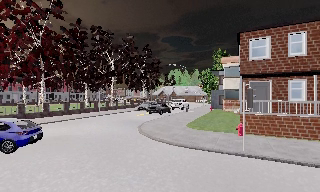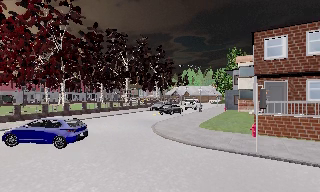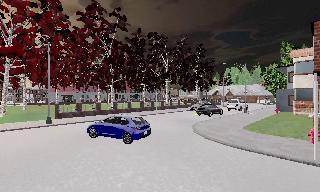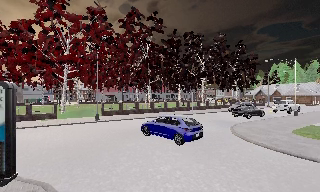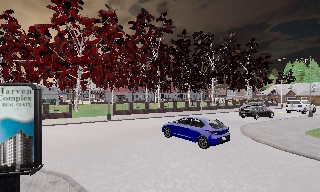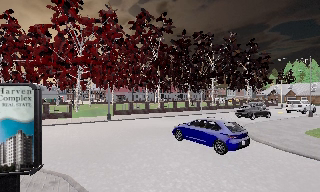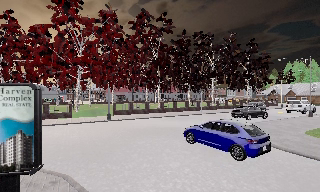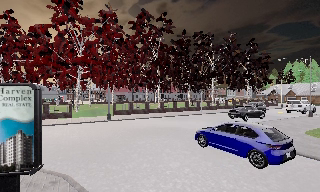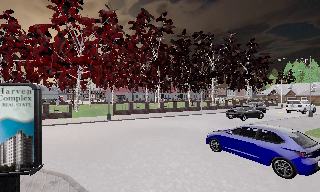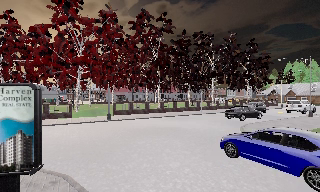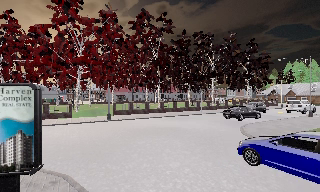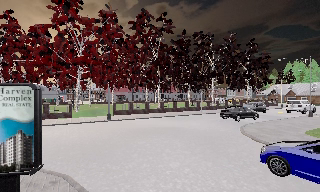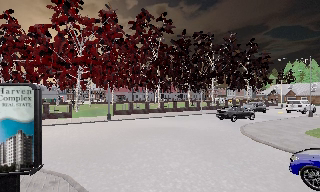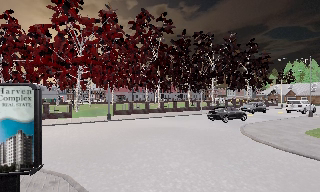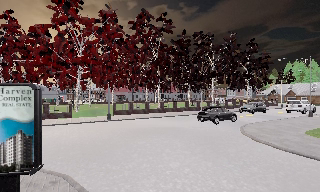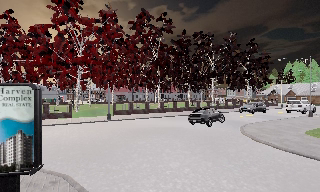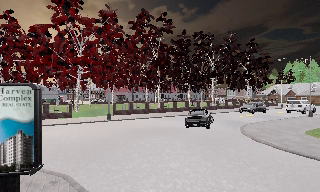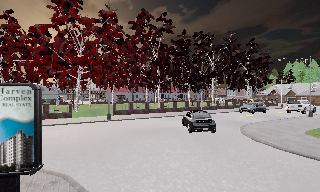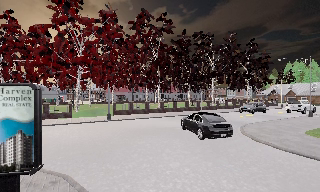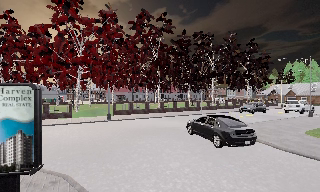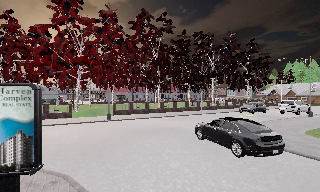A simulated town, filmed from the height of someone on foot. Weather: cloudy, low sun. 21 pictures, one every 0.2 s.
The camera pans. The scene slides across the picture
to the right.
The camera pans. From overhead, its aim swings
counterclockwise.
0.0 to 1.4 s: The scene slides to the right, as the camera pans about 35 degrees to its left. It travels backward, about 1.5 m. It loses speed.
1.4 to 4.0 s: The camera keeps its place and its aim.
The film runs backward here.
